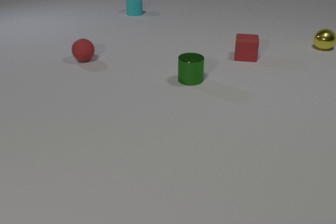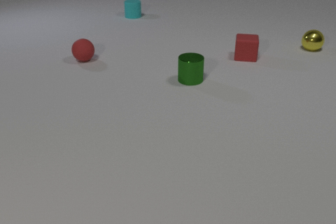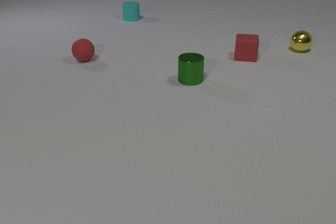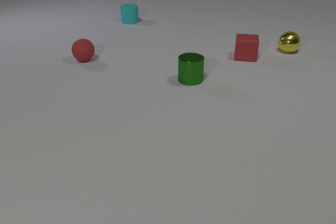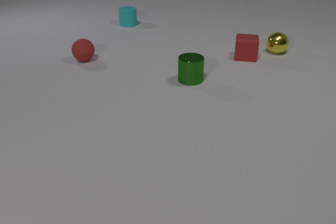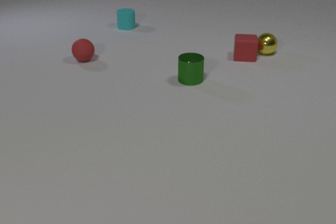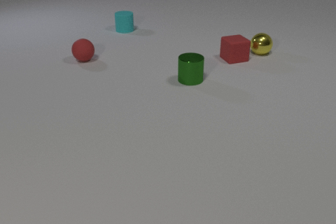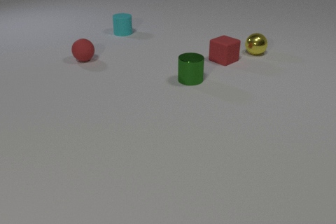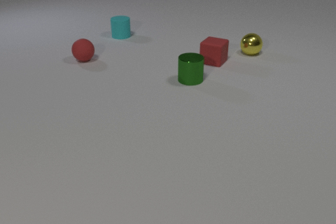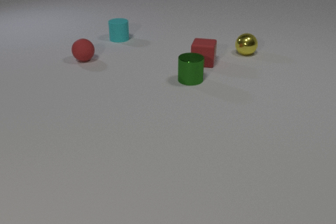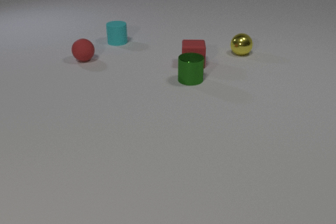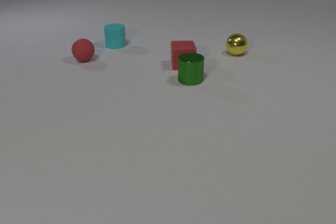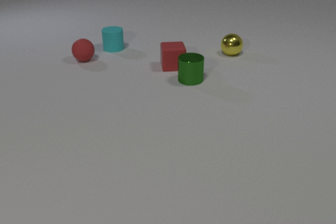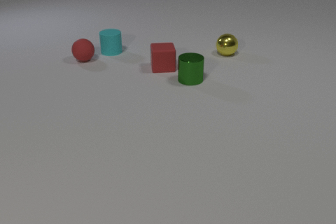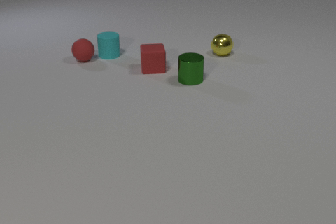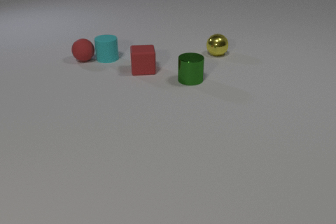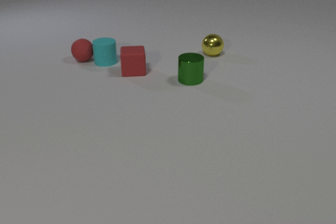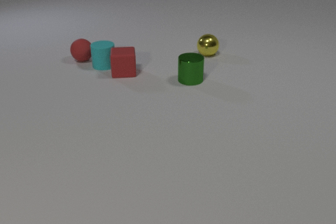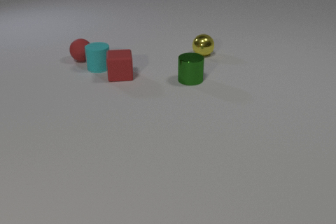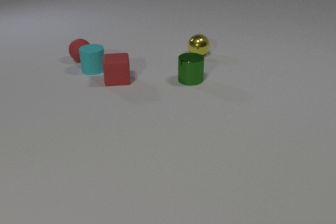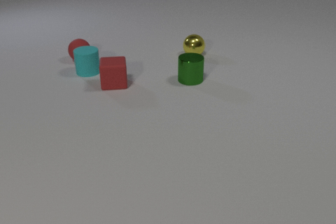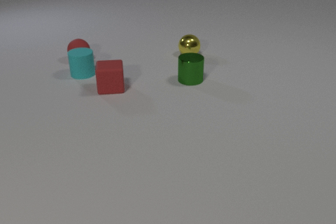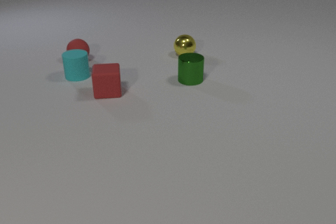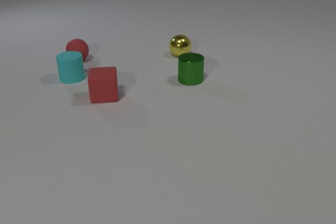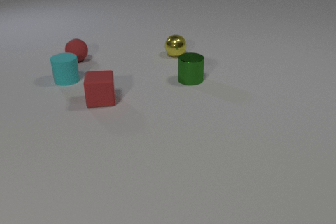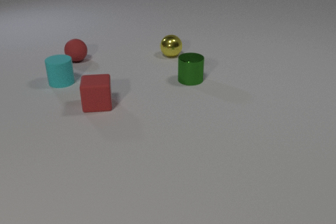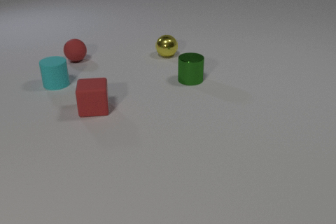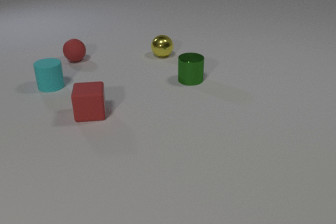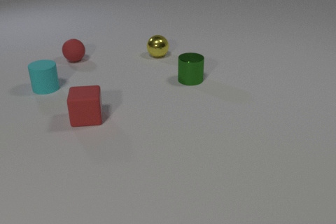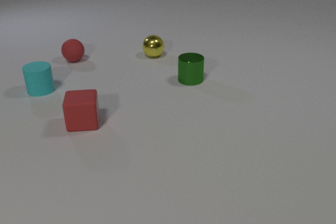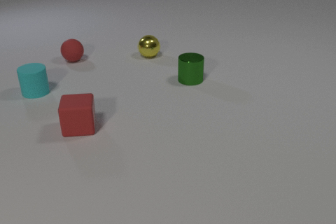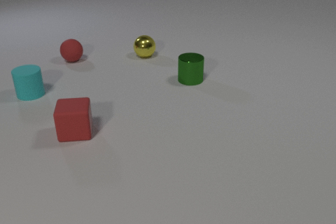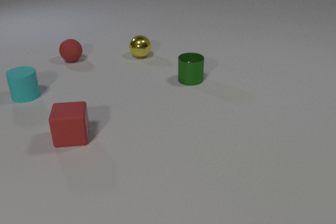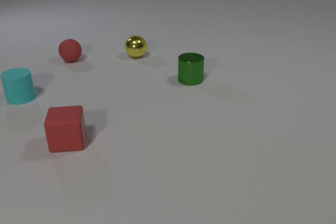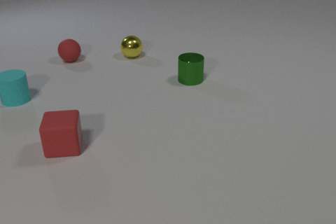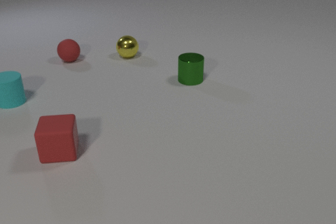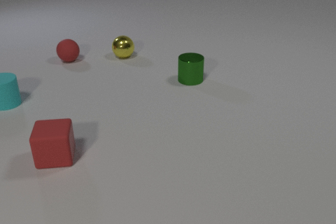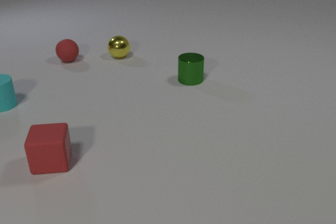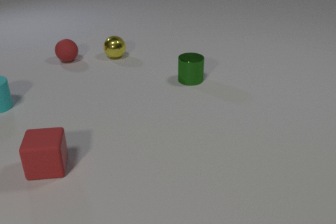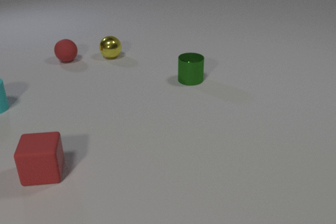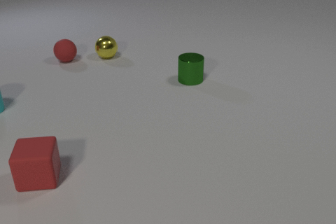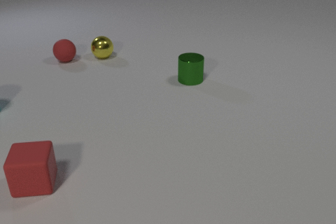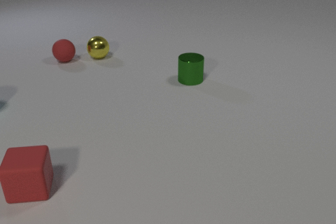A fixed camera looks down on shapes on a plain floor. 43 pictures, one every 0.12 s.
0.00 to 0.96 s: The yellow metal sphere rolls to the left and toward the camera. The red rubber cube slides to the left and toward the camera, spins counterclockwise seen from above by about 75 degrees, its near face sliding to the right. The cyan rubber cylinder slides toward the camera. The yellow metal sphere and the red rubber cube collide.
0.96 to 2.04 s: The yellow metal sphere rolls to the left. The red rubber cube slides to the left, spins so that its near face slides to the right, counterclockwise seen from above. The cyan rubber cylinder slides toward the camera. The red rubber sphere and the cyan rubber cylinder collide. The red rubber cube and the cyan rubber cylinder collide.
2.04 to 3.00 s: The yellow metal sphere rolls to the left. The red rubber cube slides toward the camera. The red rubber sphere rolls to the left. The cyan rubber cylinder slides to the left and toward the camera.
3.00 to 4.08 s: The yellow metal sphere rolls to the left. The red rubber cube slides toward the camera and to the left. The red rubber sphere rolls to the left. The cyan rubber cylinder slides to the left and toward the camera.
4.08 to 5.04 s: The yellow metal sphere rolls to the left. The red rubber cube slides toward the camera and to the left. The red rubber sphere rolls to the left. The cyan rubber cylinder slides to the left and toward the camera, leaves at the left edge.
How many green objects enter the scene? 0.
Are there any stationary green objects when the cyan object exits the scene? yes.
How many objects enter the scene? 0.
